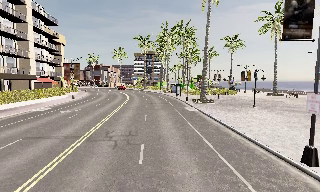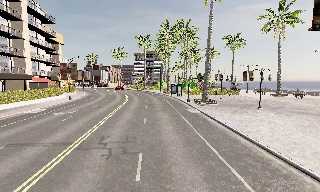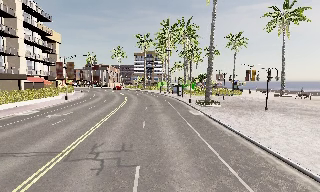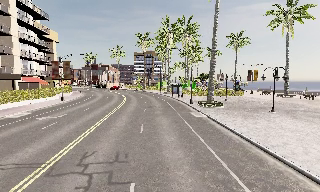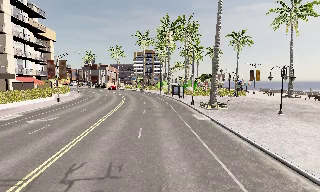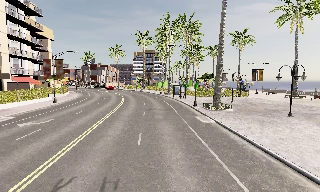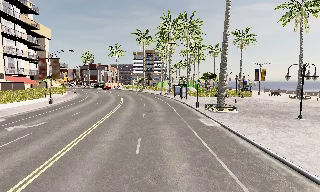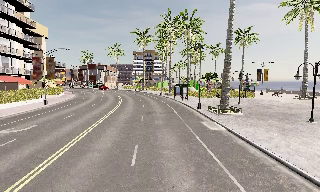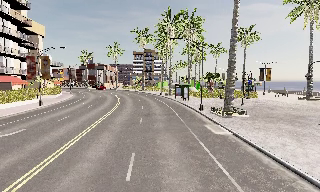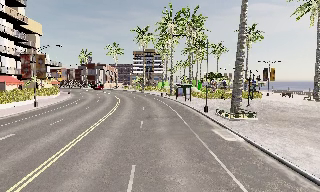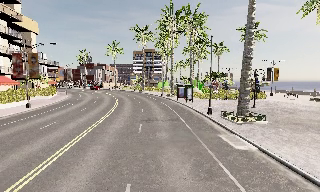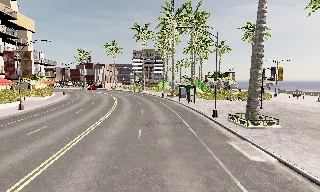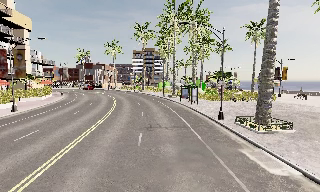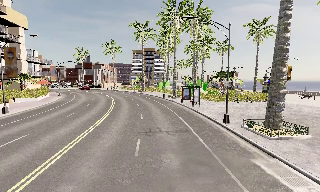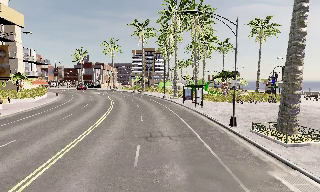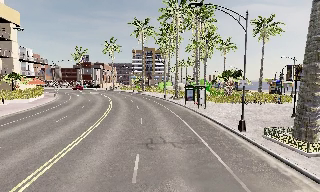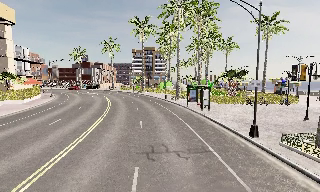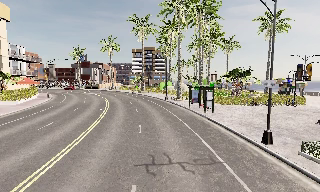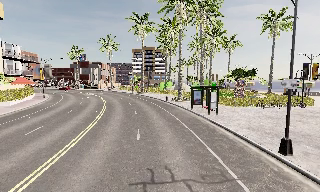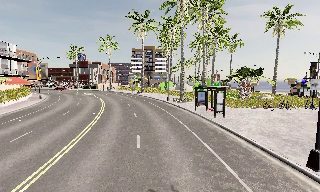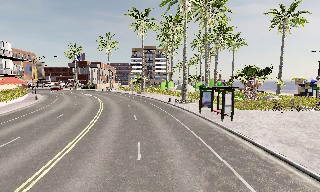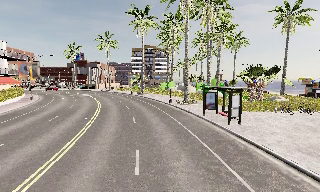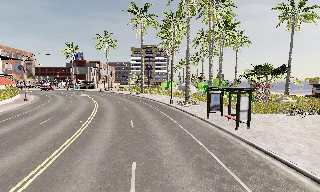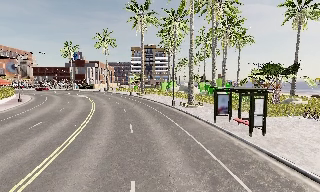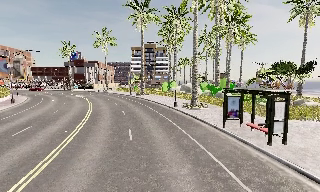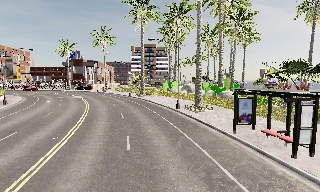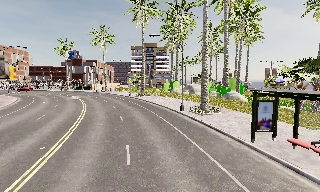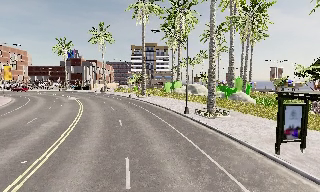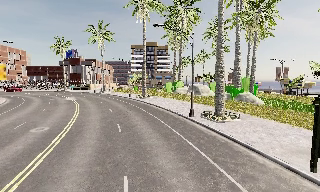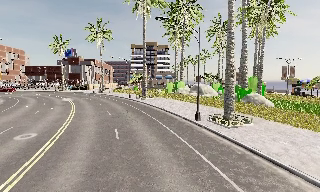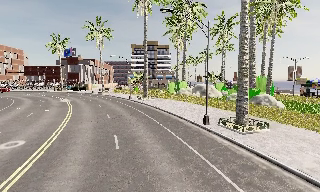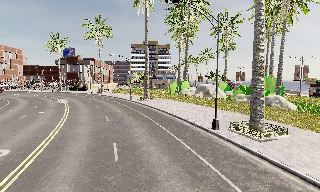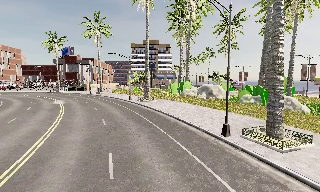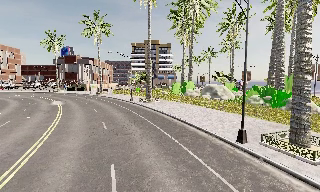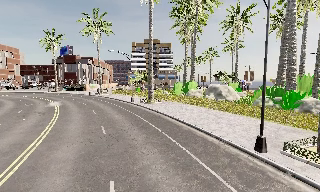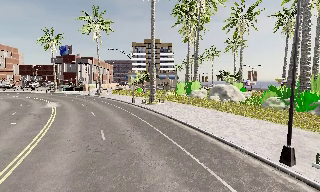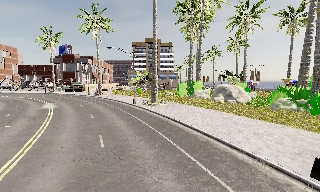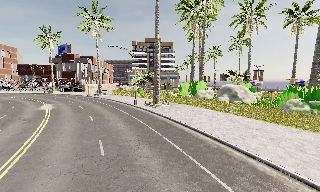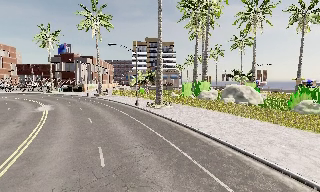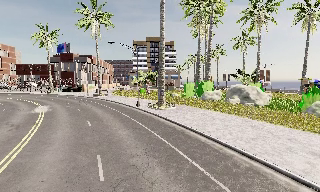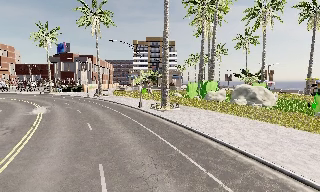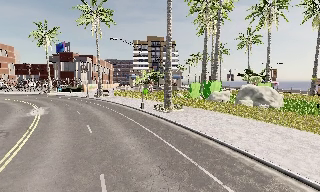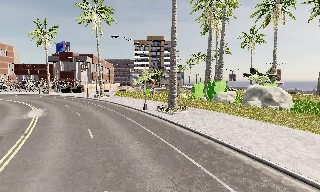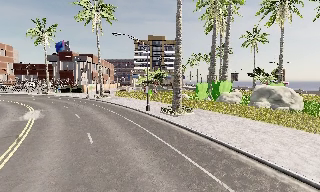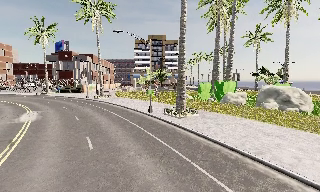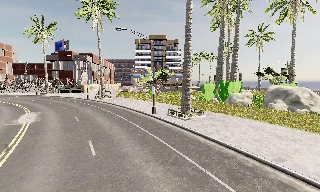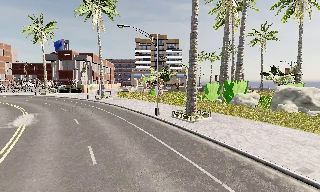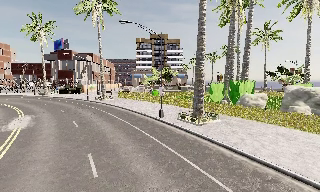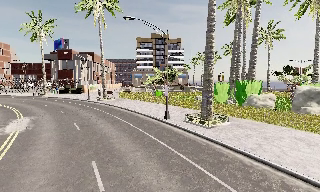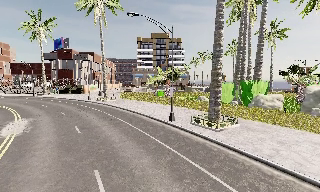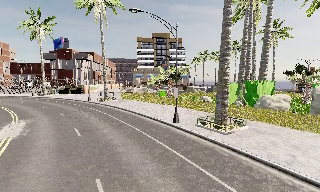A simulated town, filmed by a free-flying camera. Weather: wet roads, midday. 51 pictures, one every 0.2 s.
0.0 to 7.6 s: The camera travels forward, about 45 m, so what stands in front looms larger.
7.6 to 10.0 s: The camera travels forward and to its left, about 10 m, so what stands in front looms larger.
The film runs forward here.
